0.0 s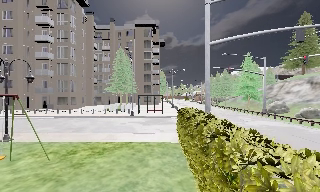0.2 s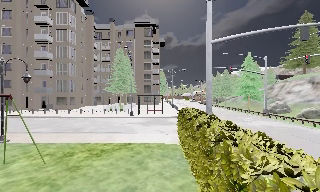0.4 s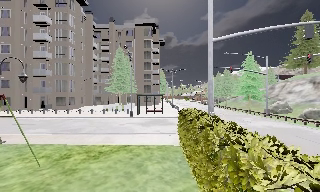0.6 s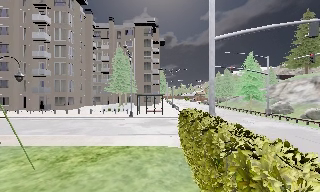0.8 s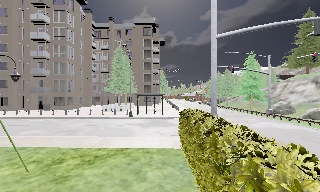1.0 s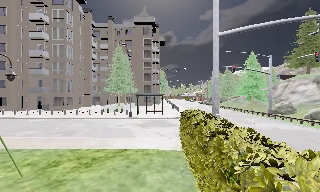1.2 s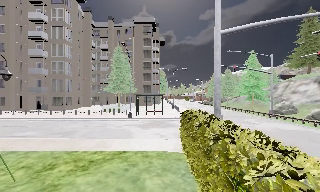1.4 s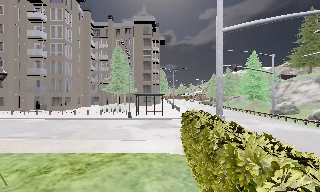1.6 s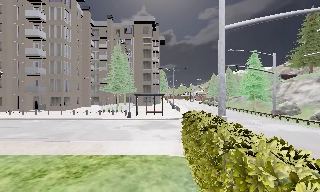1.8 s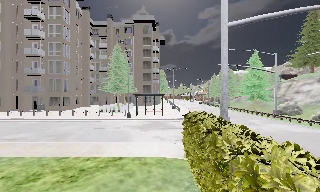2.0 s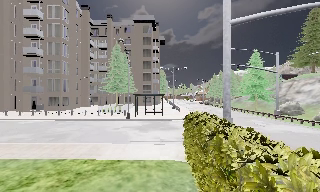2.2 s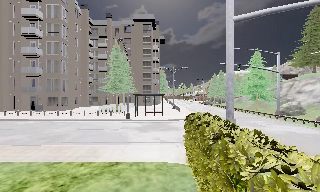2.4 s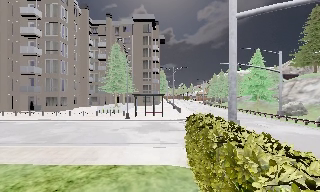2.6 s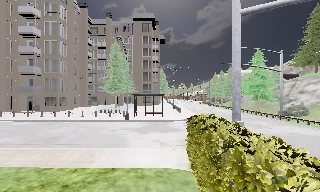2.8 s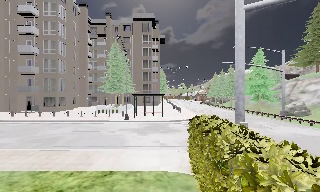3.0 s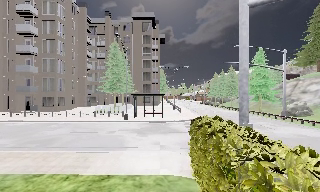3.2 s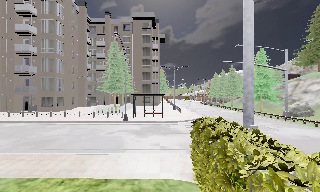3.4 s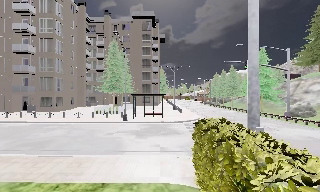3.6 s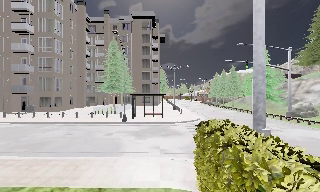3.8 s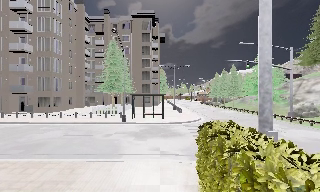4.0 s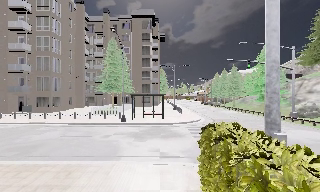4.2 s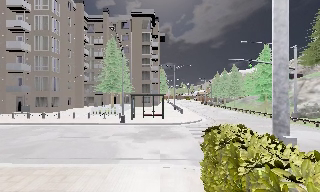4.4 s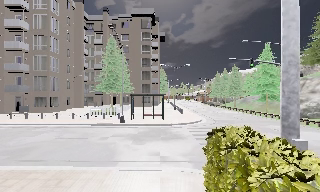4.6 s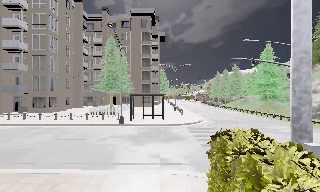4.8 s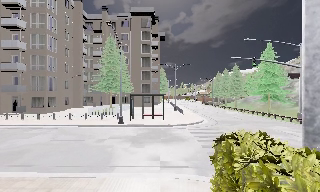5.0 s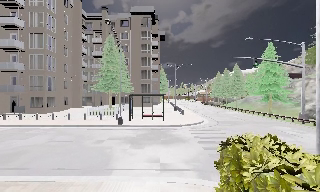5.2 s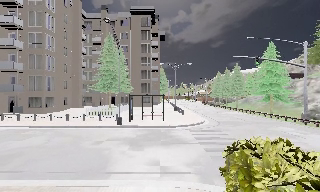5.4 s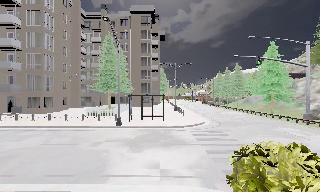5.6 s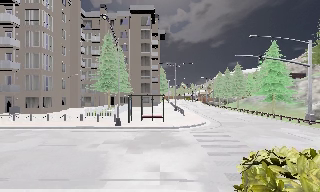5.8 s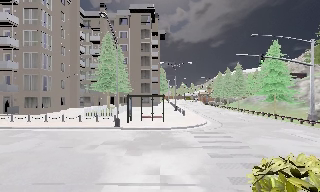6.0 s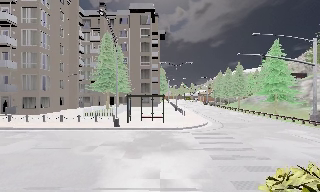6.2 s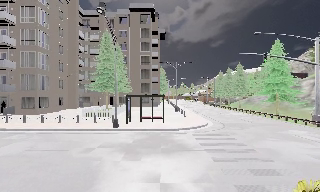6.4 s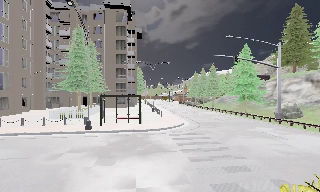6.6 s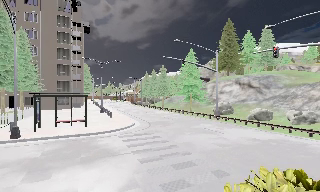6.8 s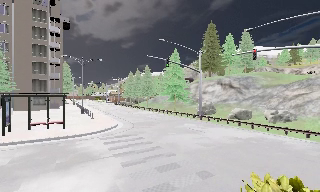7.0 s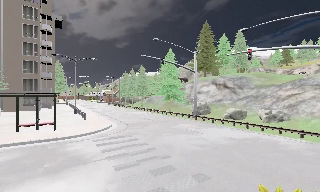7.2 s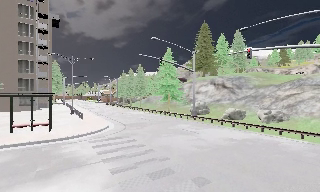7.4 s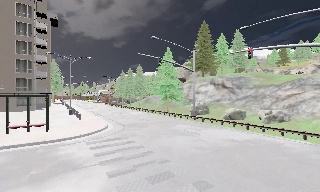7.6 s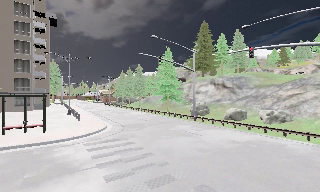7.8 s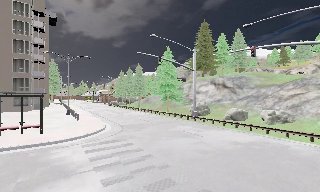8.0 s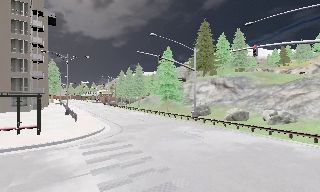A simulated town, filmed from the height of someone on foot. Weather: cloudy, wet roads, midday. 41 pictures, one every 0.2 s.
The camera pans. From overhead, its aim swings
clockwise.
The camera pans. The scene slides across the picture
to the left.
0.0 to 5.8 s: The camera travels forward, about 7 m, so what stands in front looms larger.
5.8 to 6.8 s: The scene slides to the left, as the camera pans about 30 degrees to its right. It travels forward, about 1 m.
6.8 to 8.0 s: The camera travels forward, about 1.5 m, so what stands in front looms larger.
The film runs forward here.
